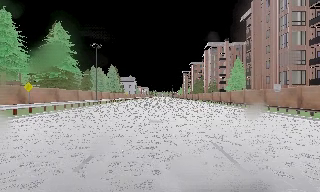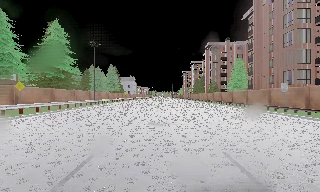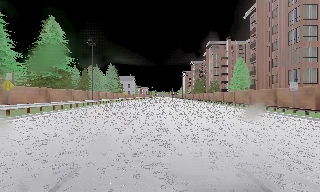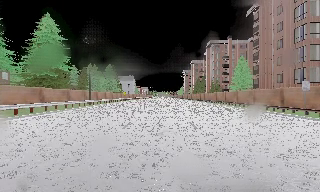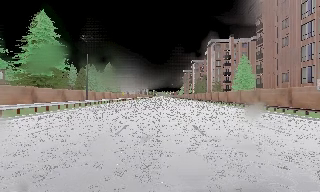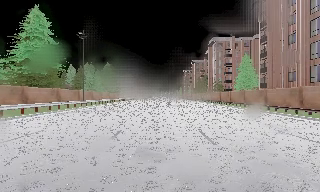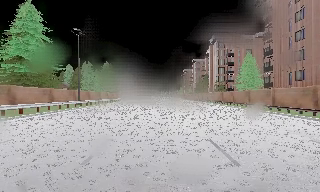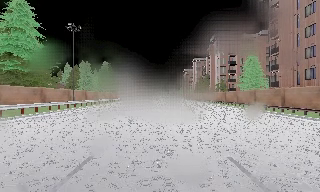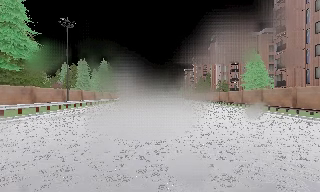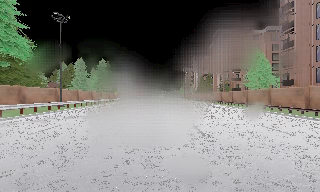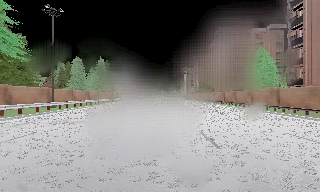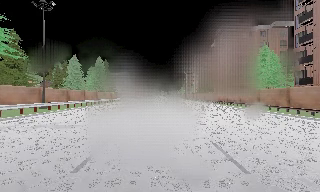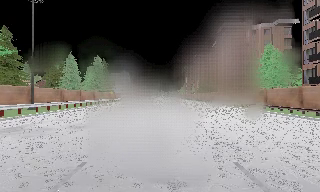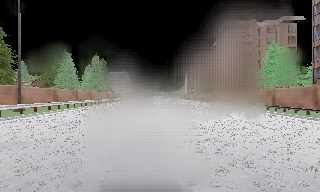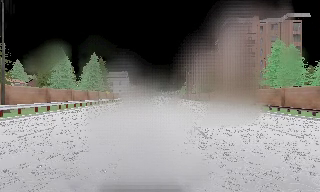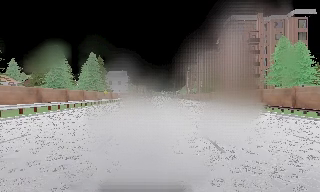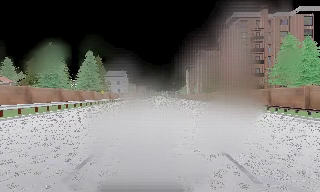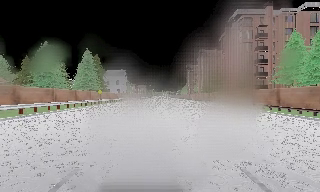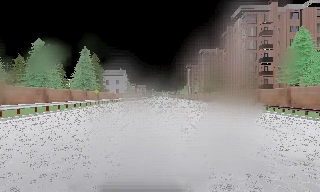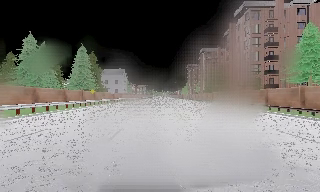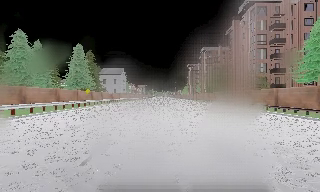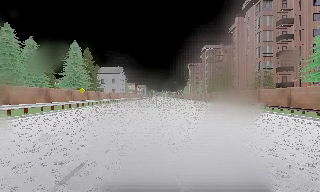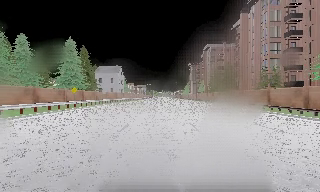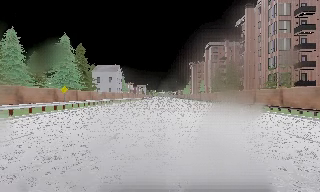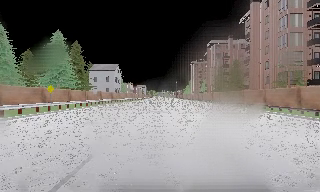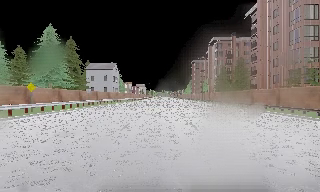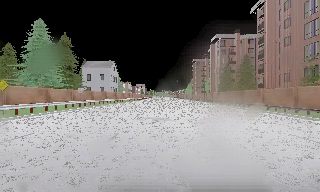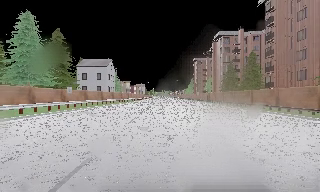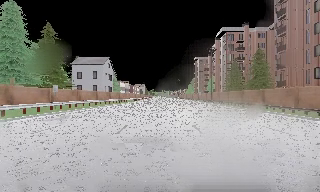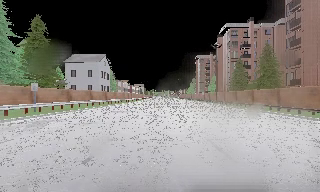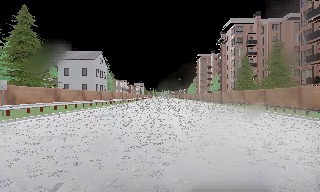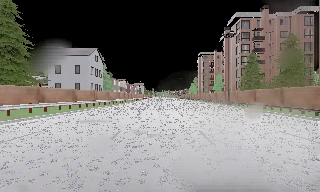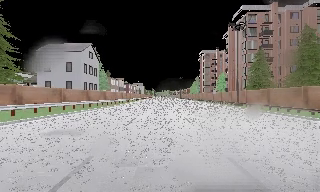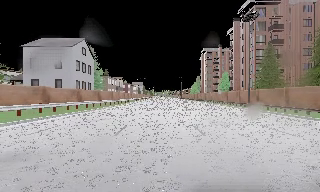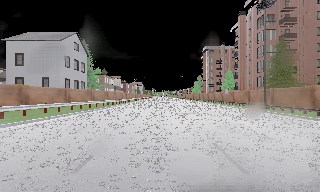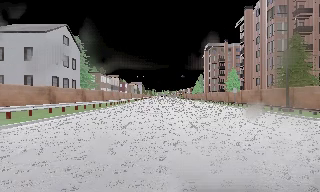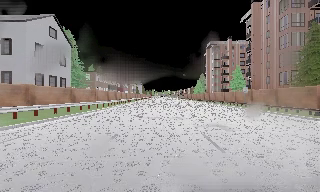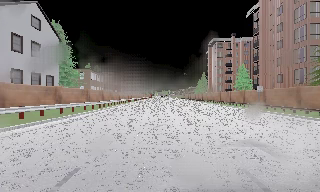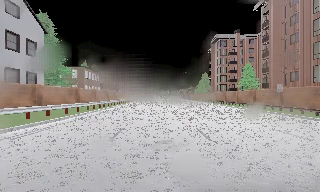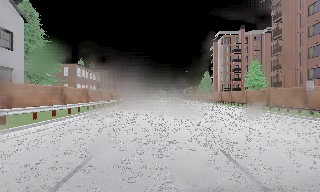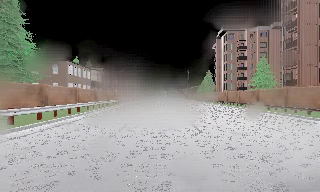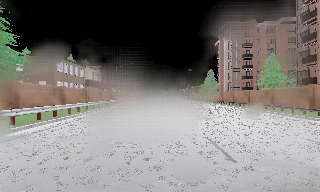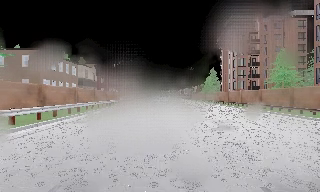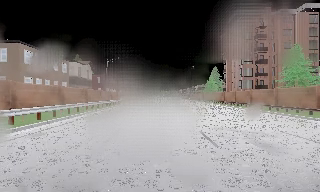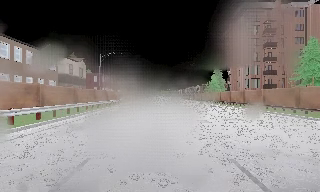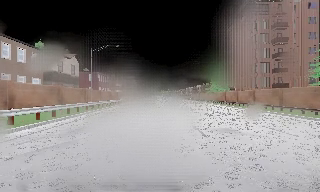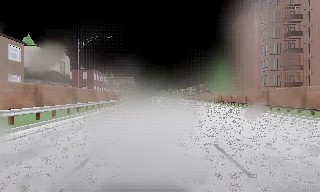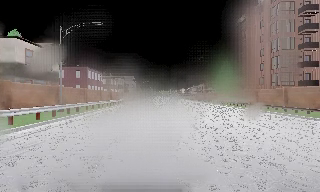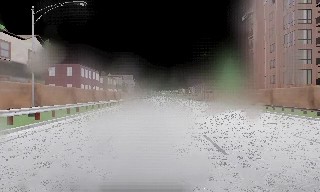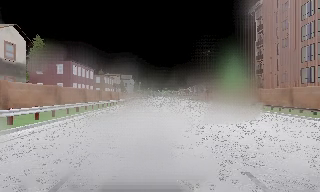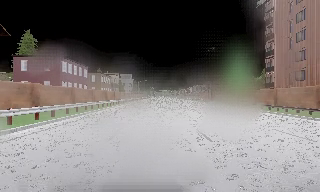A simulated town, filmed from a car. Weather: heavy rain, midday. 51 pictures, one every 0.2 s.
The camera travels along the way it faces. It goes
forward.
0.0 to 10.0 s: The camera travels forward, about 115 m, so what stands in front looms larger. It gains speed.
The film runs forward here.
